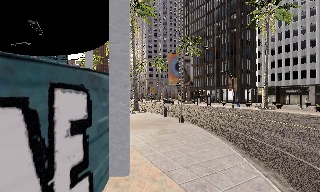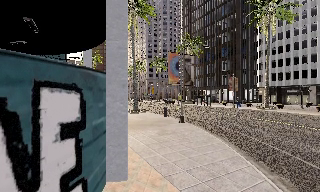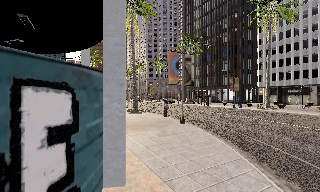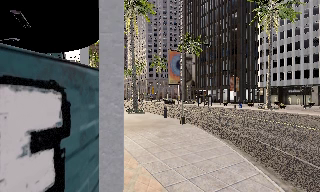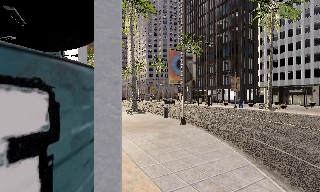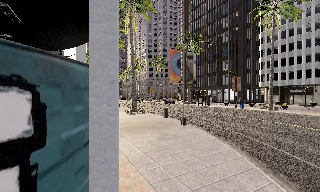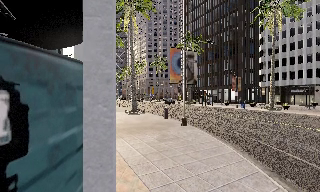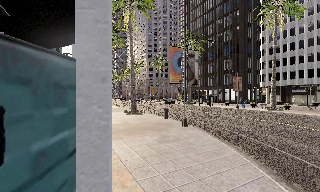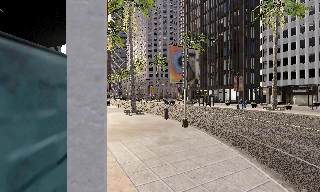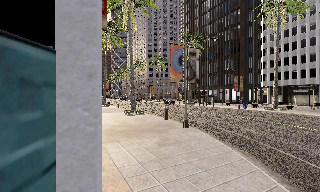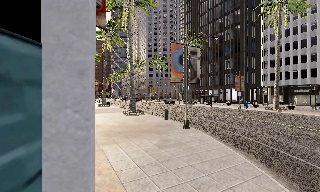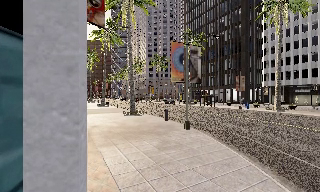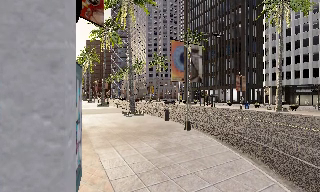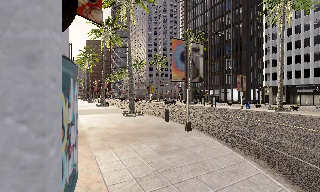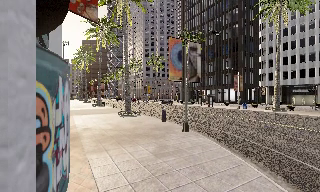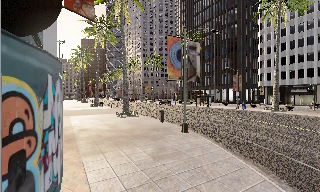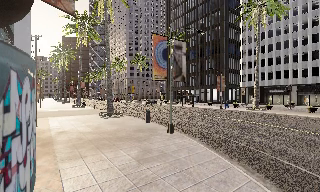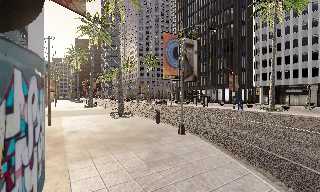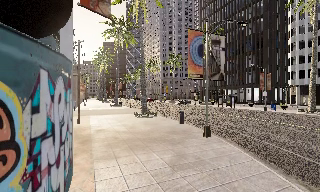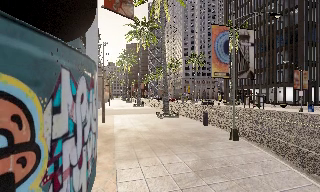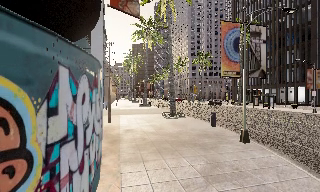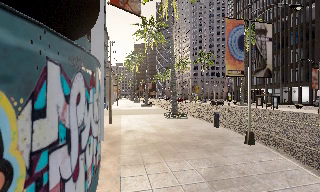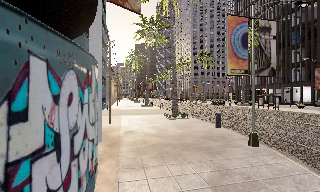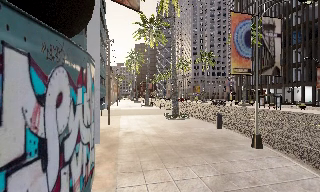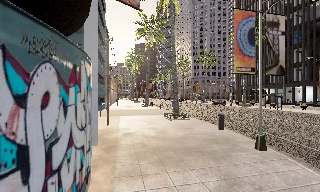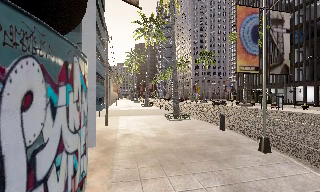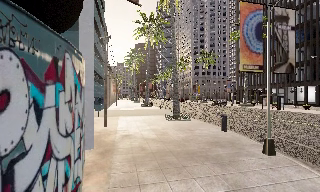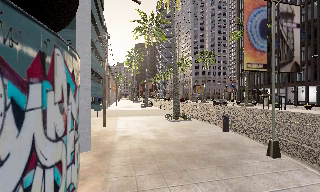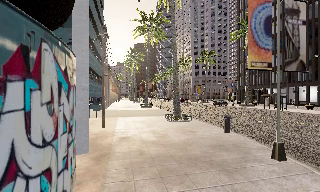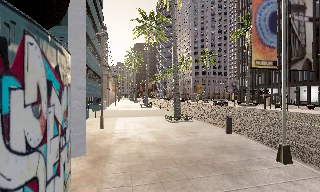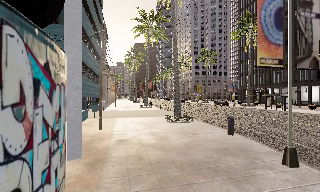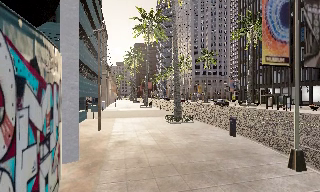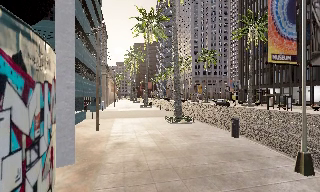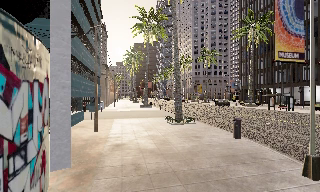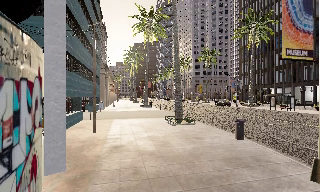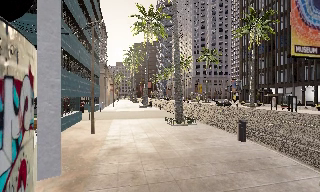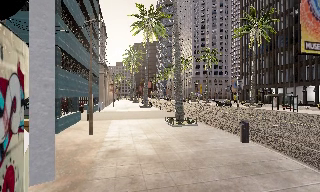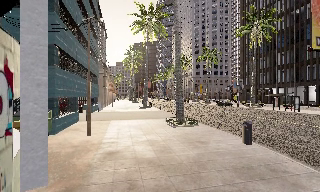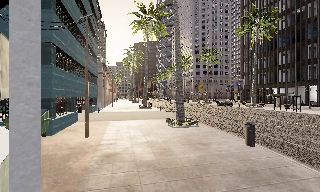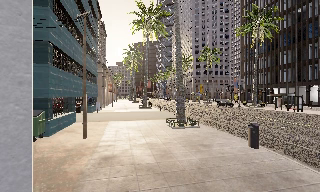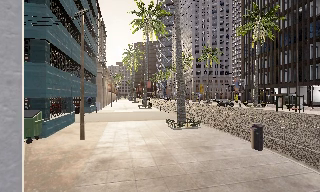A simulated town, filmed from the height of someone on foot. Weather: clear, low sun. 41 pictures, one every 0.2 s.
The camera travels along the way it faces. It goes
forward.
0.0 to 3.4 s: The camera travels forward, about 5 m, so what stands in front looms larger.
3.4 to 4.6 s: The camera swings to its left by about 20 degrees, and the scene slides to the right. It travels forward, about 1.5 m, so what stands in front looms larger.
4.6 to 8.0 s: The camera travels forward, about 5 m, so what stands in front looms larger.
The film runs forward here.
